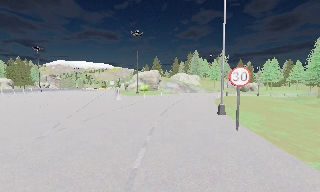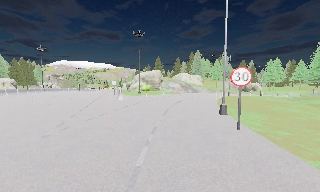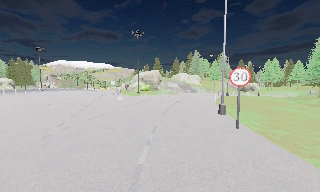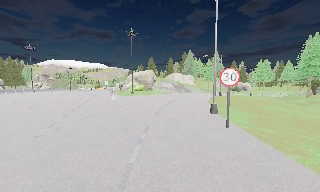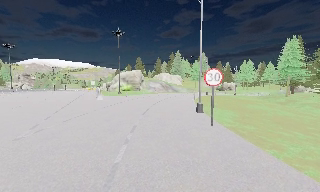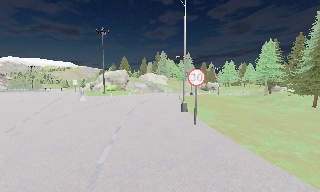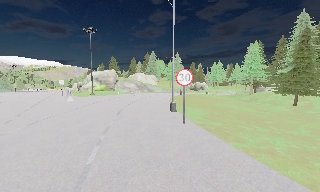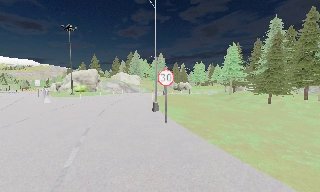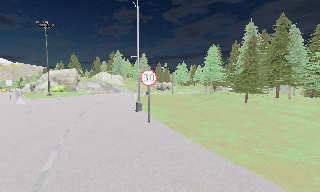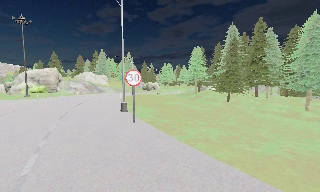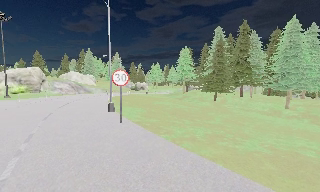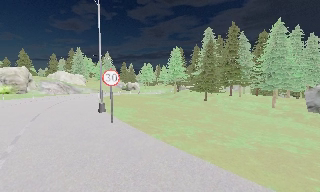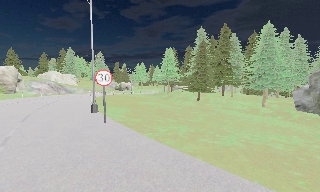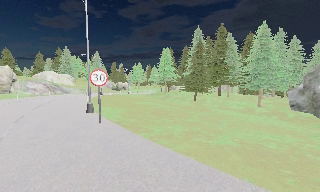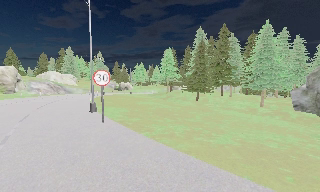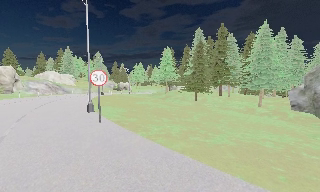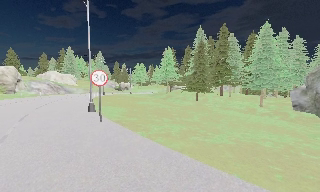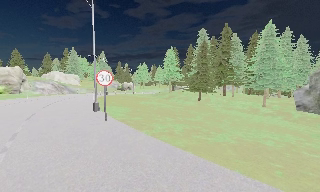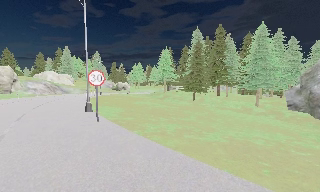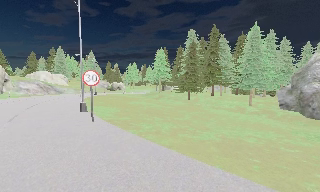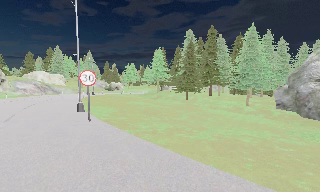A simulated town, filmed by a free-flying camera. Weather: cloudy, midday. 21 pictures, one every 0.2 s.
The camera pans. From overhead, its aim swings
clockwise.
The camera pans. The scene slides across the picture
to the left.
0.0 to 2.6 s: The camera pans to its right, which is clockwise from overhead, by about 40 degrees. It travels backward and to its right, about 1 m.
2.6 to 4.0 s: The camera shifts only a little, or ends up much as it began.
The film runs backward here.
